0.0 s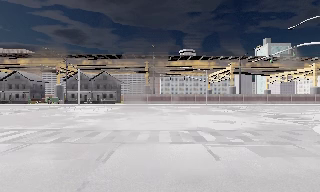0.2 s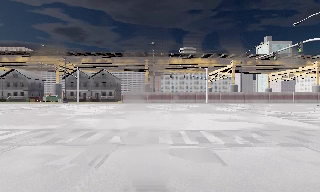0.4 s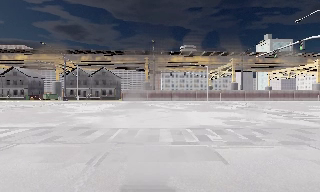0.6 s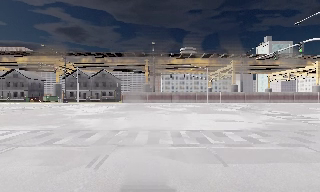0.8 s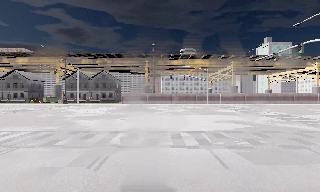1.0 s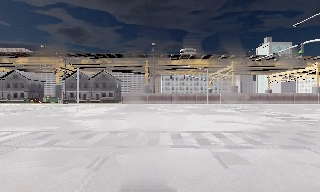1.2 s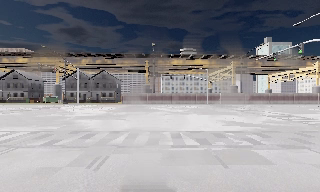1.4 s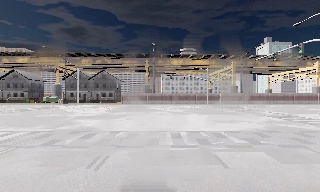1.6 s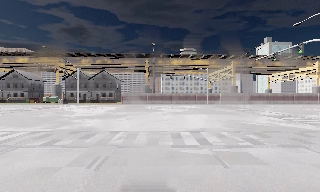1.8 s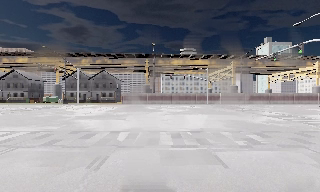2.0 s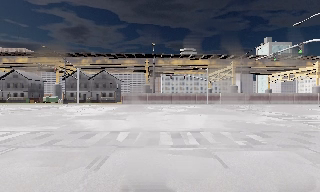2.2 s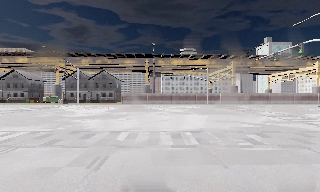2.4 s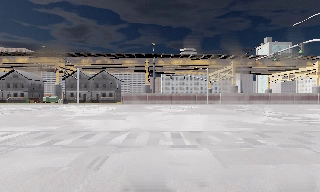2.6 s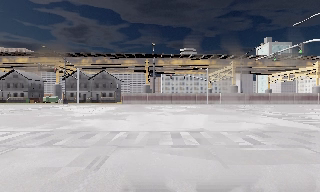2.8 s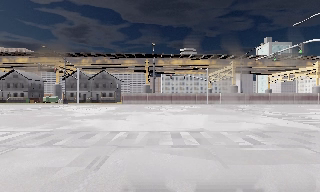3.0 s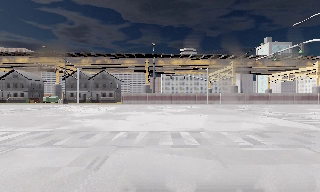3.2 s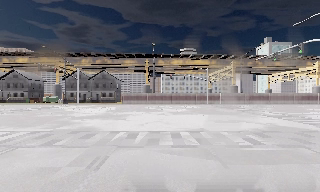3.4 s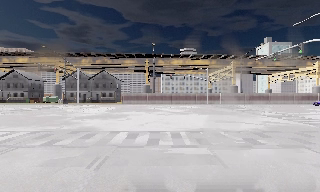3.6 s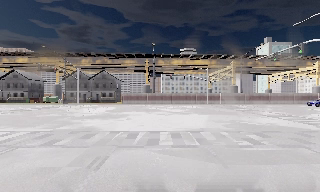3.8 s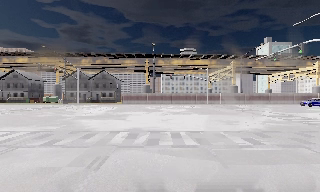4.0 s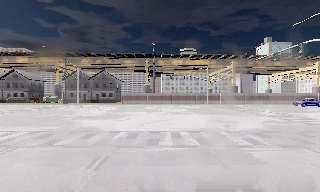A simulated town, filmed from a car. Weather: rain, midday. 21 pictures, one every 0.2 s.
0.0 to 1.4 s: The camera travels forward, about 0.5 m, so what stands in front looms larger. It loses speed.
1.4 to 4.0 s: The camera keeps its place and its aim.
The film runs forward here.
